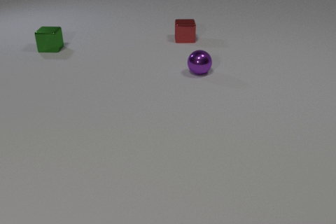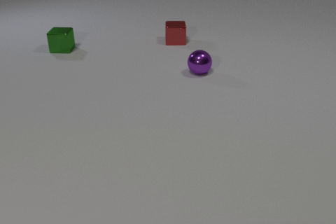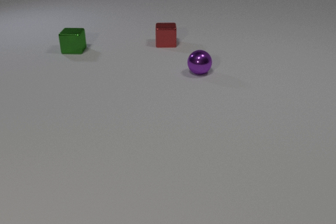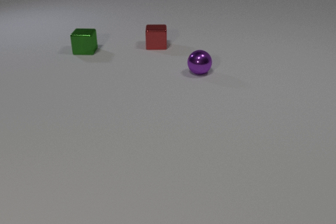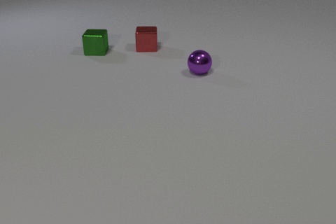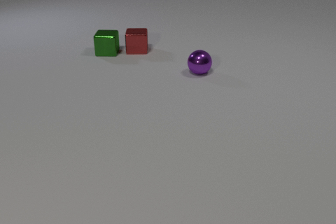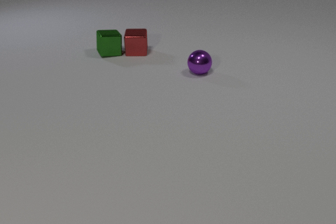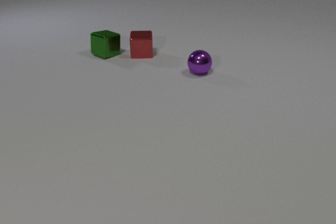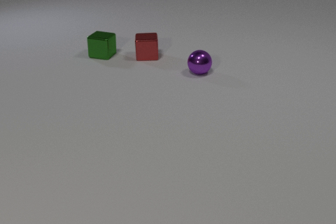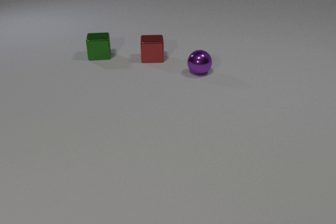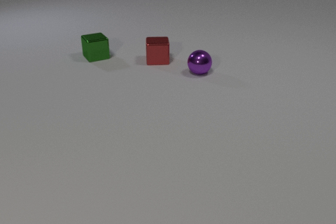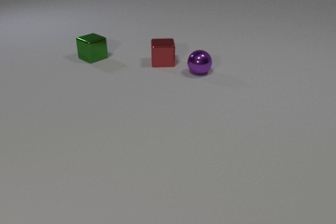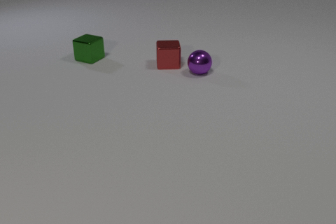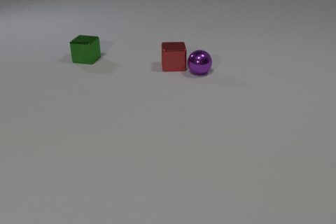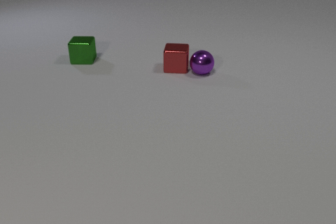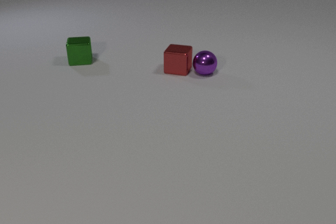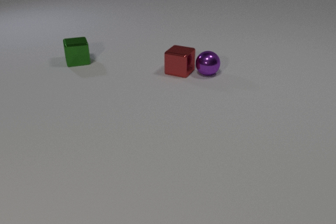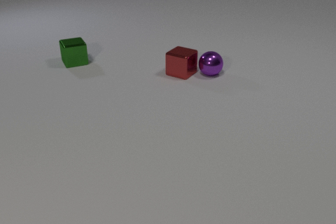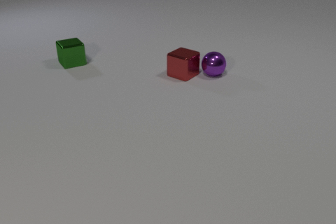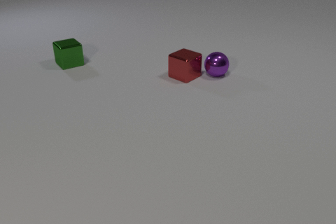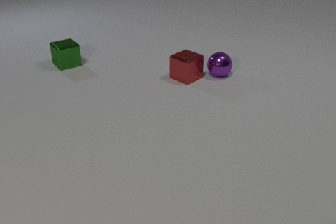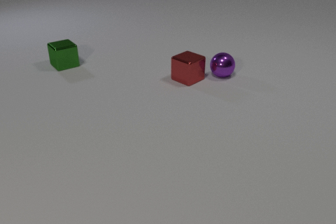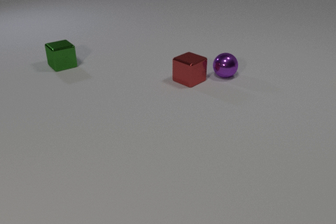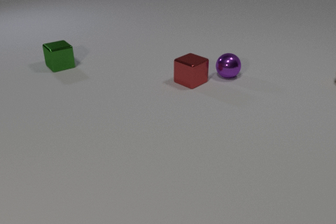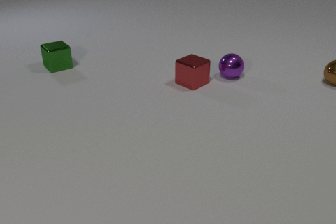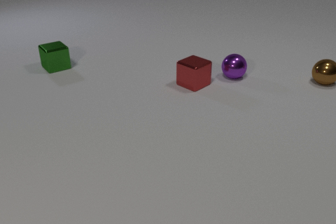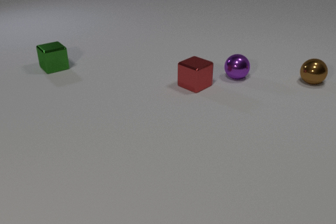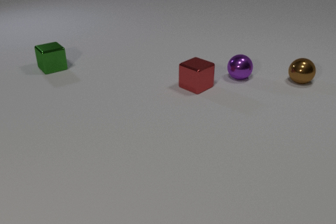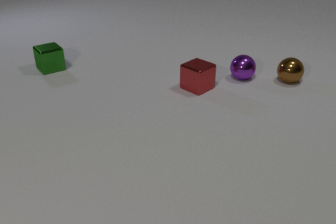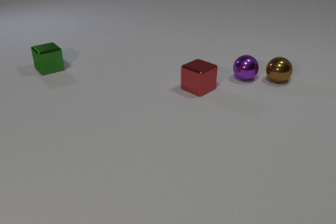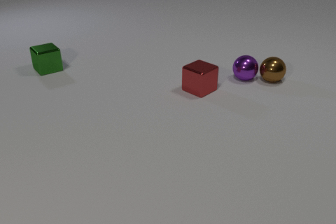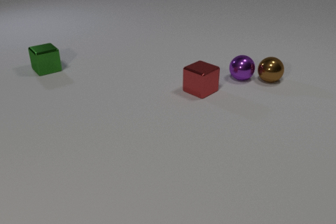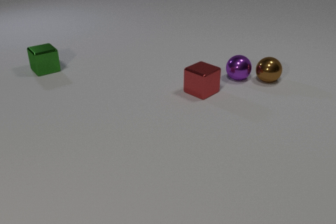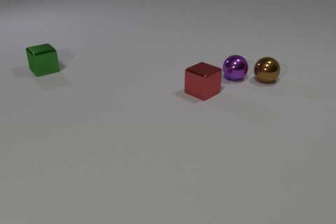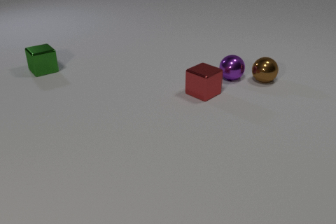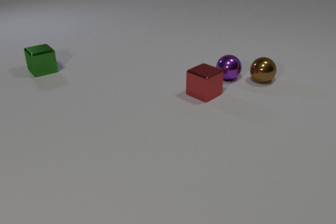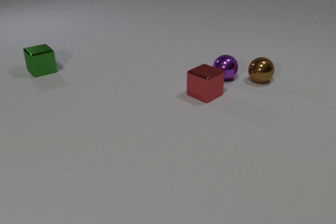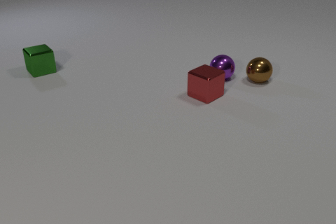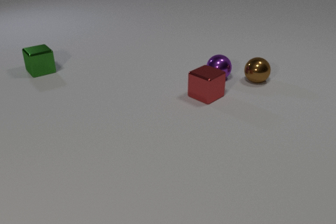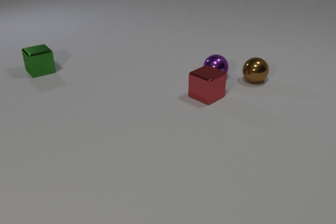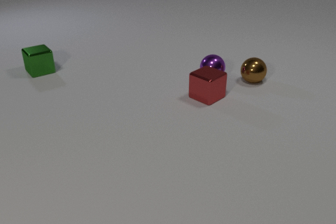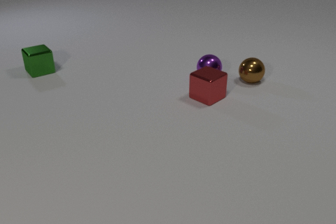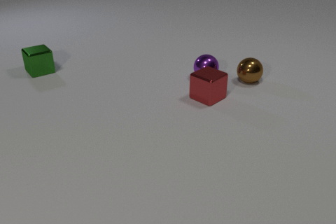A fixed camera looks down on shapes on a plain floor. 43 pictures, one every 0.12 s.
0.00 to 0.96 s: The green metal cube slides to the right and toward the camera, spins counterclockwise seen from above by about 75 degrees, its near face sliding to the right. The red metal cube slides toward the camera and to the left. The green metal cube and the red metal cube collide.
0.96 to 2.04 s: The green metal cube slides to the left and toward the camera, spins so that its near face slides to the right, counterclockwise seen from above. The red metal cube slides toward the camera and to the right, spins clockwise seen from above by about 30 degrees, its near face sliding to the left. The purple metal sphere rolls to the right. The red metal cube and the purple metal sphere collide.
2.04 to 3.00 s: The green metal cube slides to the left and toward the camera. The red metal cube slides toward the camera and to the right. The purple metal sphere rolls to the right. The brown metal sphere comes in at the right edge, rolls to the left.
3.00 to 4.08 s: The green metal cube slides to the left. The red metal cube slides toward the camera and to the right. The purple metal sphere moves, and ends about where it began. The brown metal sphere rolls to the left. The purple metal sphere and the brown metal sphere collide.
4.08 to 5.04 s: The red metal cube slides toward the camera. The purple metal sphere rolls to the left. The brown metal sphere rolls to the left.
What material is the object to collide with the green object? metal.
What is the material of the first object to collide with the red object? metal.
What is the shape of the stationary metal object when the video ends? cube.
